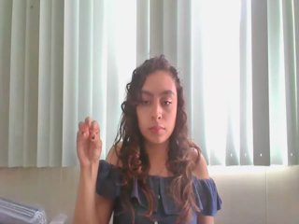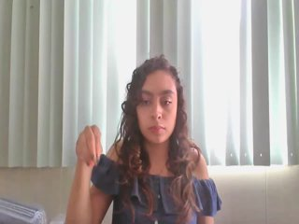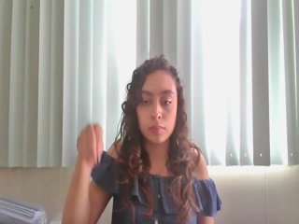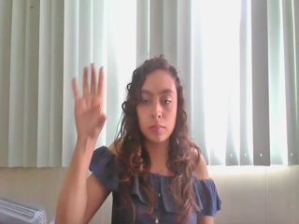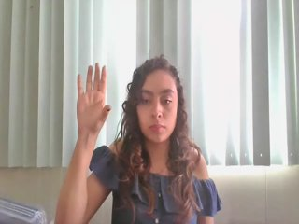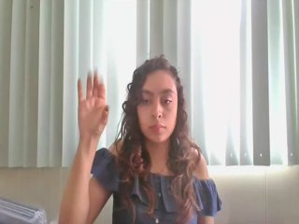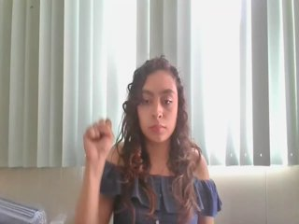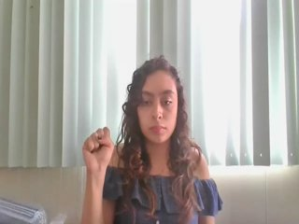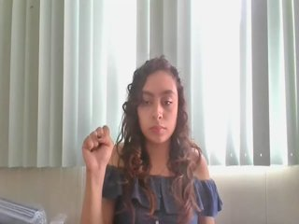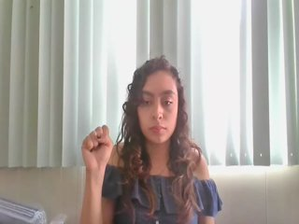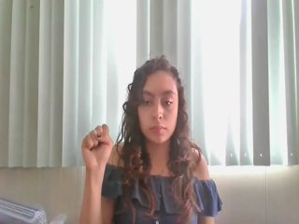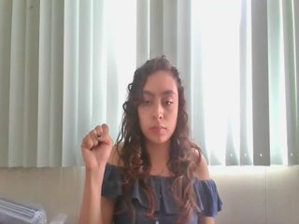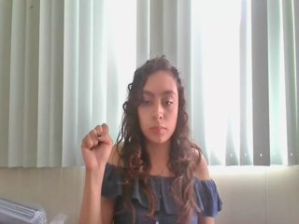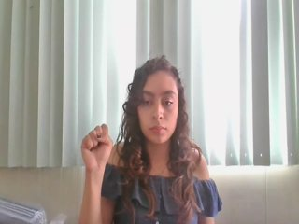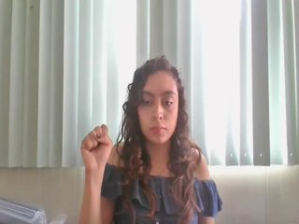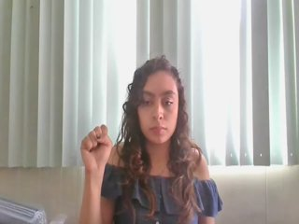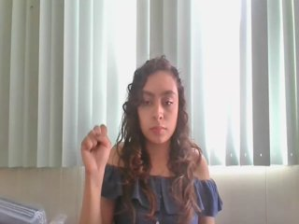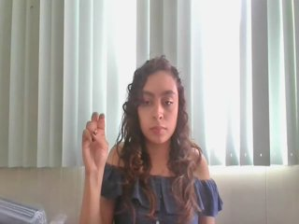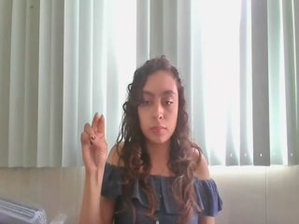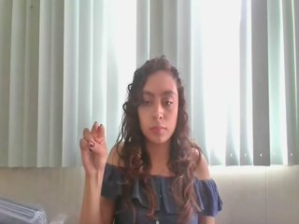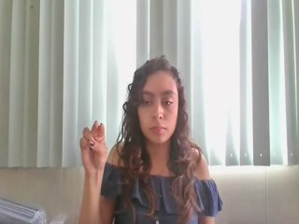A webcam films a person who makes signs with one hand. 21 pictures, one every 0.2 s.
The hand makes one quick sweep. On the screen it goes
upward.
0.0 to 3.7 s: On the screen the hand sweeps upward. The name of the sign: Throw up.
